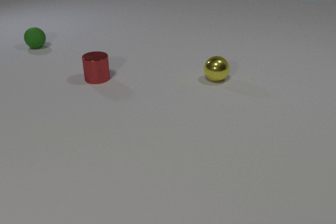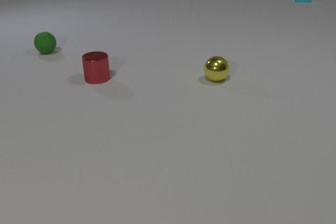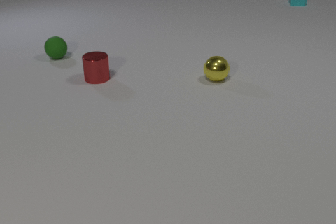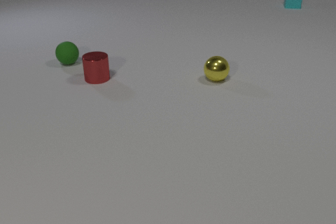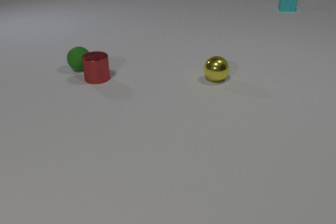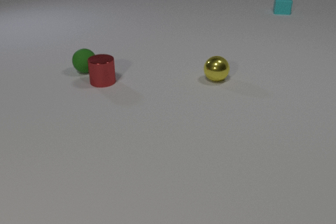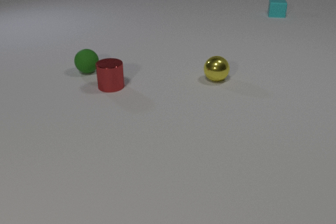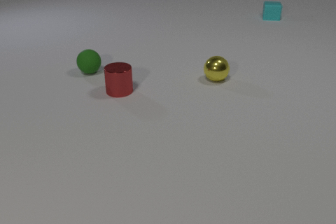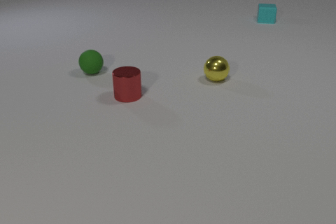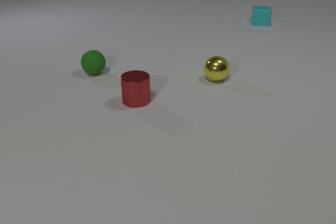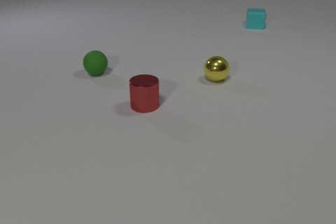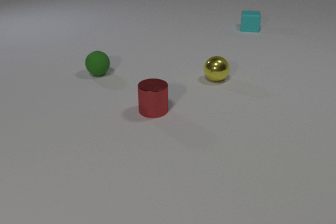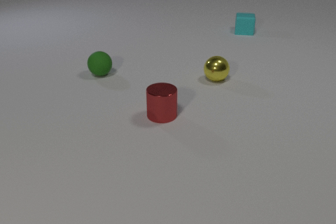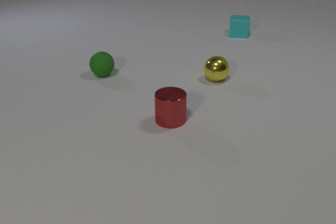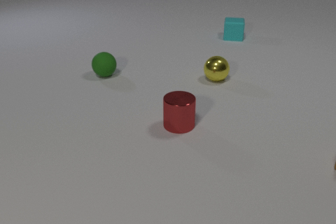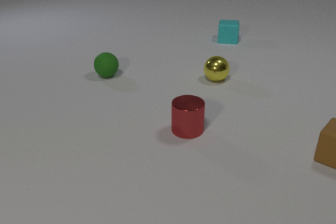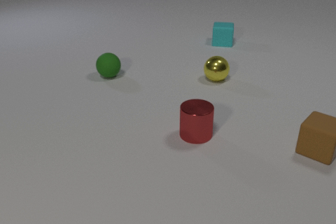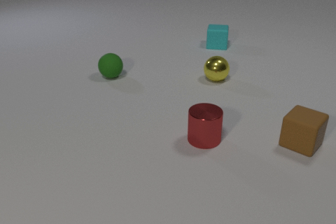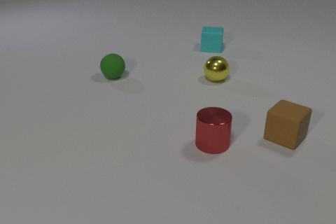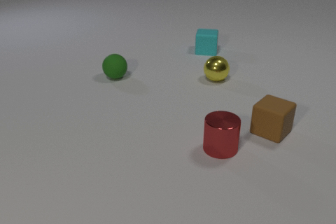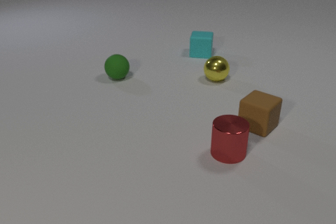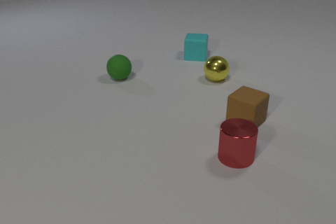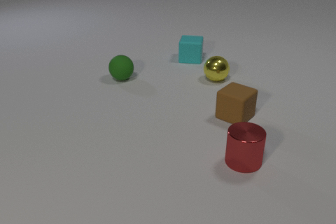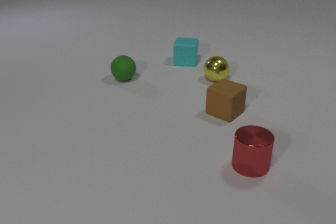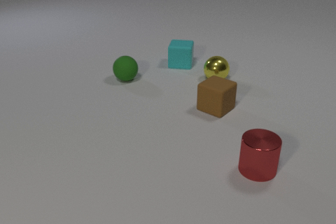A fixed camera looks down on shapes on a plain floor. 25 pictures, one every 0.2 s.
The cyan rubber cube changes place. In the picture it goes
toward the camera.
0.0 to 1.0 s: The green rubber sphere rolls toward the camera and to the right. The red metal cylinder slides toward the camera and to the right. The cyan rubber cube slides toward the camera. The green rubber sphere and the red metal cylinder collide.
1.0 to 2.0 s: The green rubber sphere rolls to the right and toward the camera. The red metal cylinder slides toward the camera and to the right. The cyan rubber cube slides toward the camera and to the left.
2.0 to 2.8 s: The green rubber sphere rolls to the right and toward the camera. The red metal cylinder slides toward the camera and to the right. The cyan rubber cube slides toward the camera and to the left.
2.8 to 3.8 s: The green rubber sphere rolls to the right and toward the camera. The red metal cylinder slides to the right and toward the camera. The cyan rubber cube slides toward the camera and to the left. The brown rubber cube slides to the left.
3.8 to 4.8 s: The green rubber sphere rolls to the right and toward the camera. The red metal cylinder slides to the right and toward the camera. The cyan rubber cube slides toward the camera and to the left. The brown rubber cube slides to the left and away from the camera.
How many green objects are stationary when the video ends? 0.
What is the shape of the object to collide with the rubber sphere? cylinder.
How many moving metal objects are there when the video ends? 1.
